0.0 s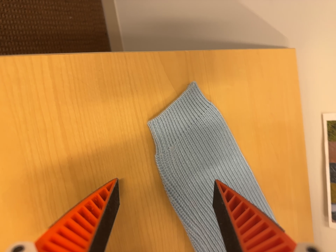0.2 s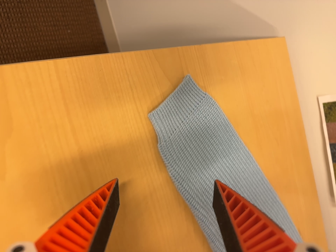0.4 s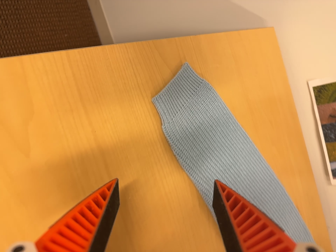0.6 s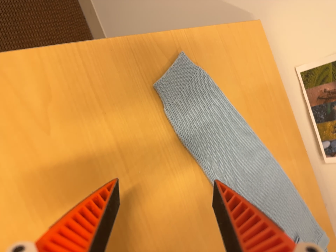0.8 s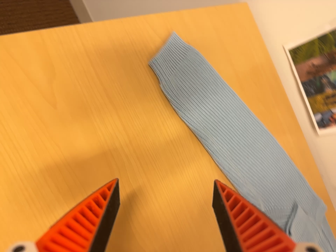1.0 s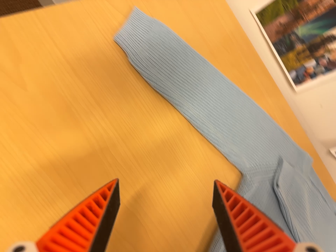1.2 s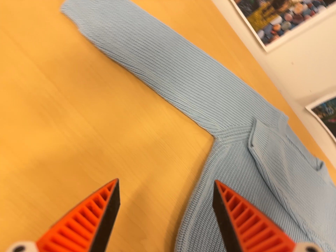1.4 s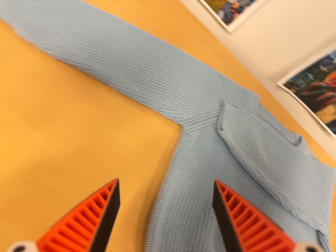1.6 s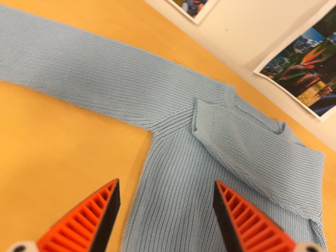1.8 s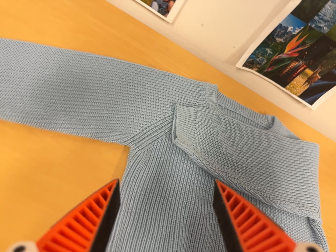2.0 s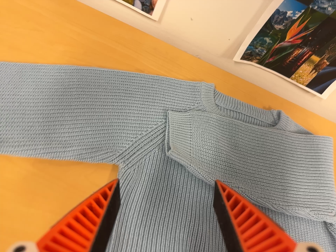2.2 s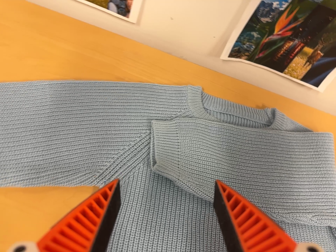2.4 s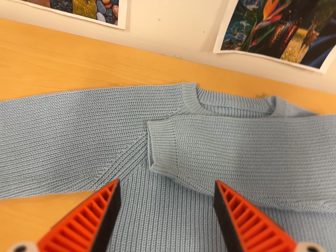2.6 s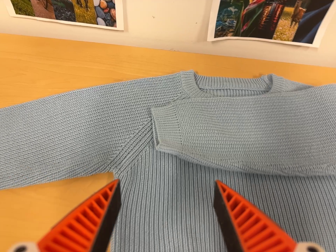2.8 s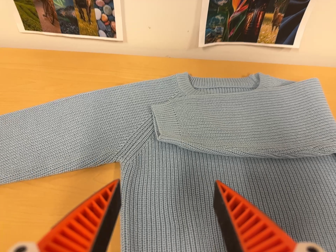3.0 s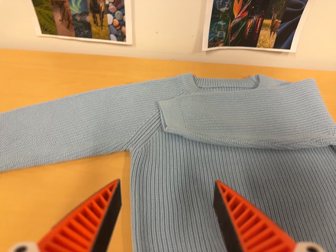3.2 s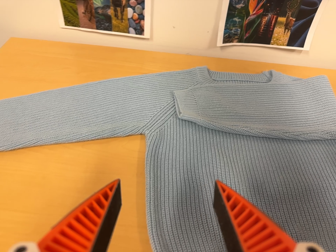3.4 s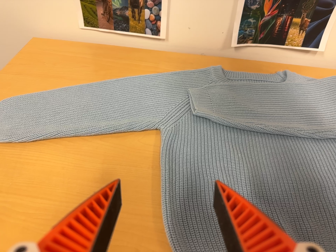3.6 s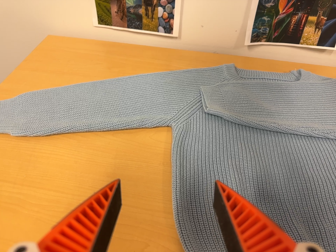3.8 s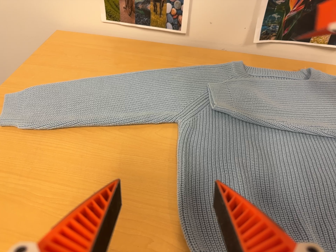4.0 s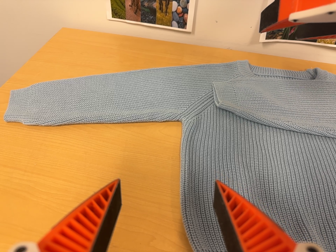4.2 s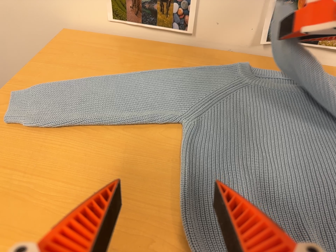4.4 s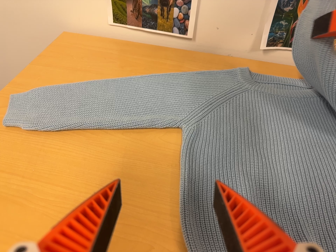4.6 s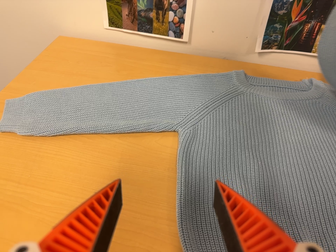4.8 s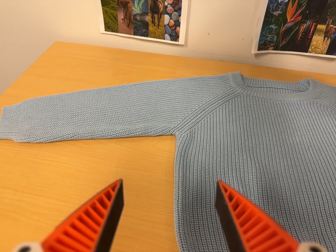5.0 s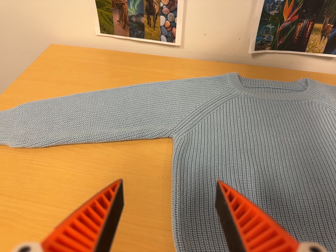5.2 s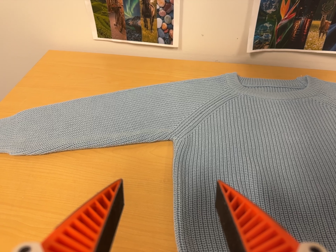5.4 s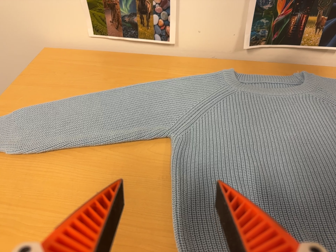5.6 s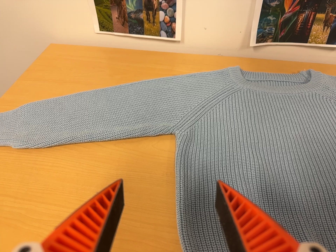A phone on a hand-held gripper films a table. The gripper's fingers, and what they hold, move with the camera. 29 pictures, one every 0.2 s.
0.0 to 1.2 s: The camera travels toward the bottom of its view, backward and to its right, about 20 cm, so close, fixed things drift upward. It rolls about its line of sight by about 30 degrees, and the scene rotates counterclockwise.
1.2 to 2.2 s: The camera travels to its right, forward and toward the top of its view, about 24 cm, so close, fixed things drift to the left. It rolls about its line of sight by about 30 degrees, and the scene rotates counterclockwise.
2.2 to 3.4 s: The camera swings to its left by about 10 degrees, and the scene slides to the right. It travels toward the bottom of its view and backward, about 20 cm. Its aim tips toward the top of its view by about 15 degrees. It rolls about its line of sight by about 10 degrees, and the scene rotates counterclockwise.
3.4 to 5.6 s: The camera shifts only a little, or ends up much as it began.
The film runs backward here.
